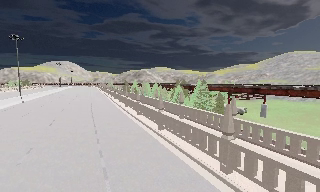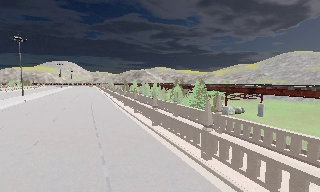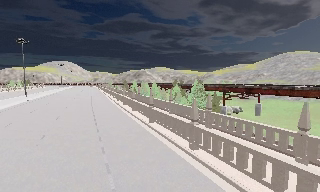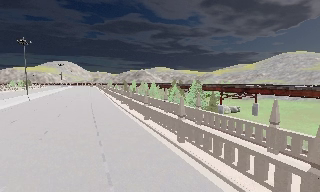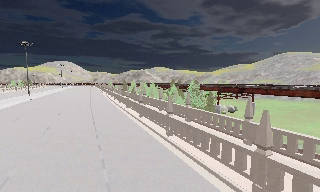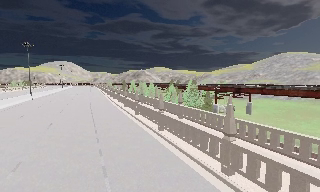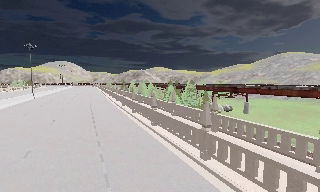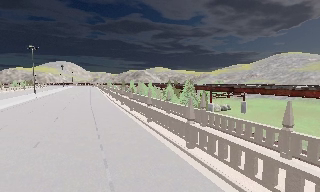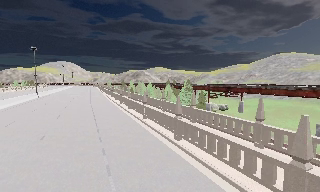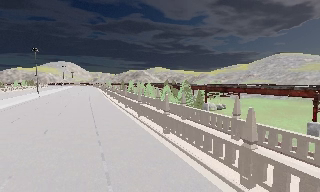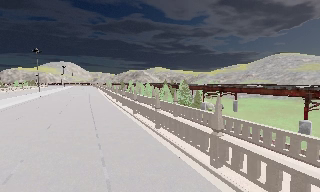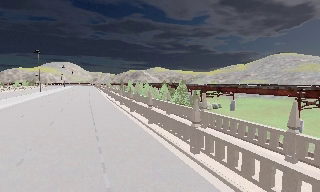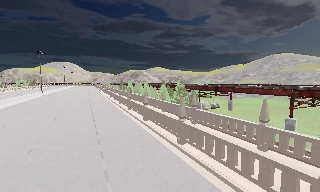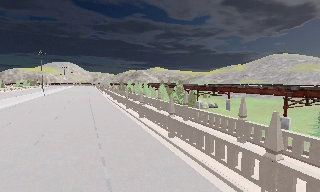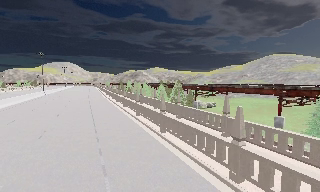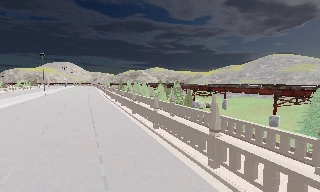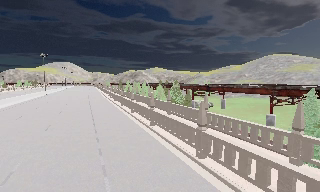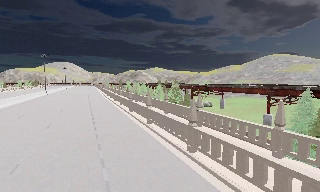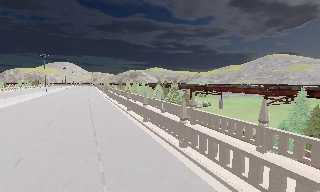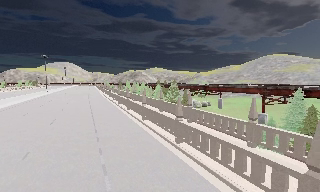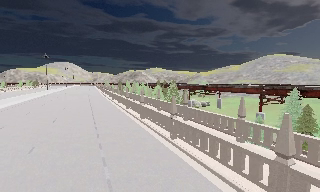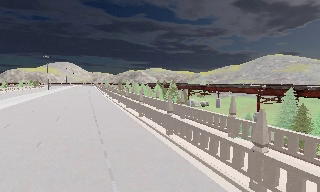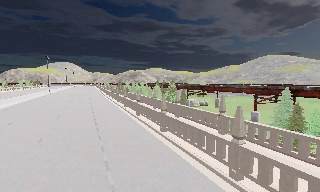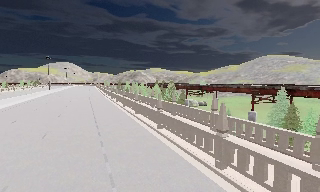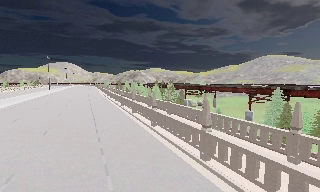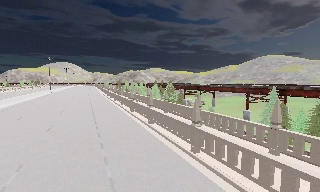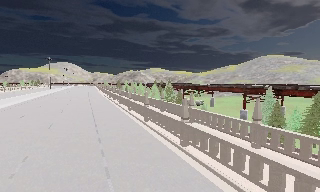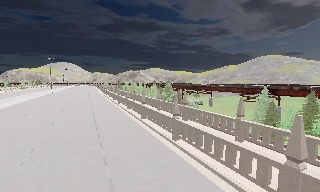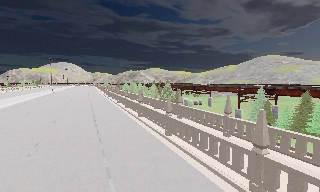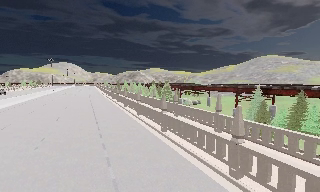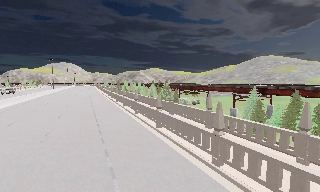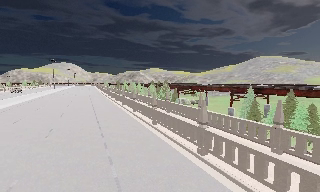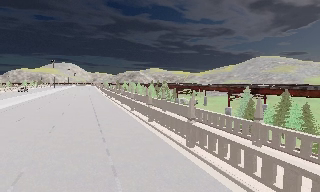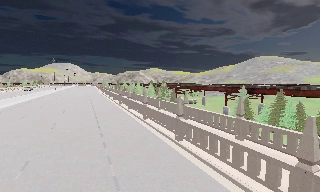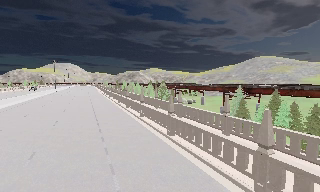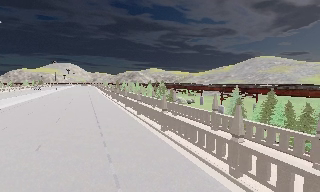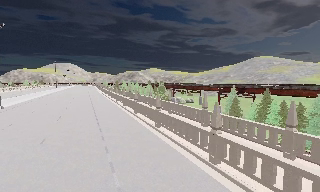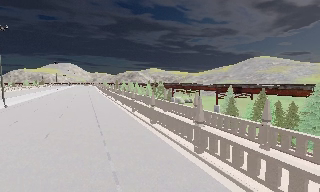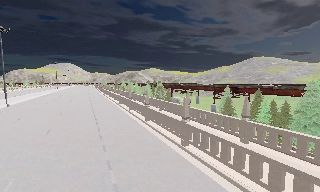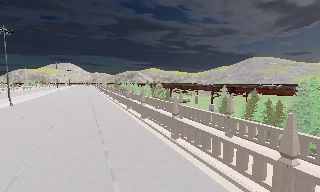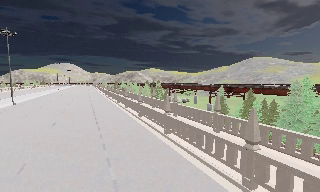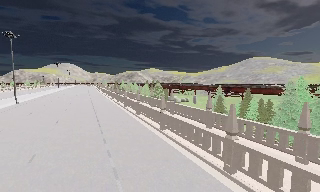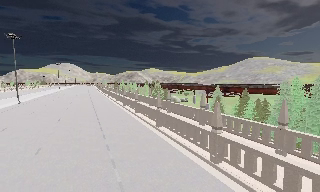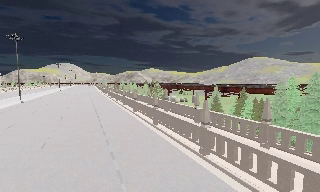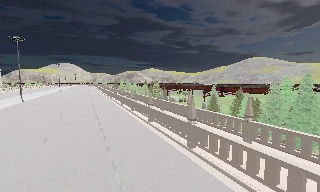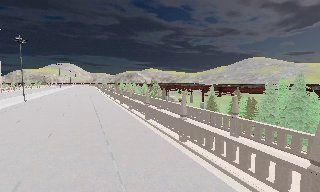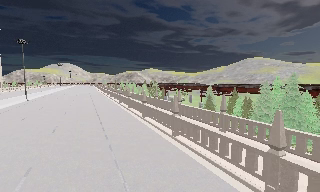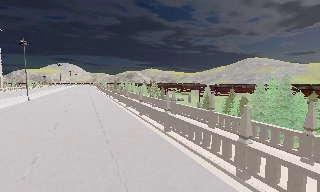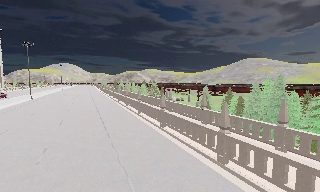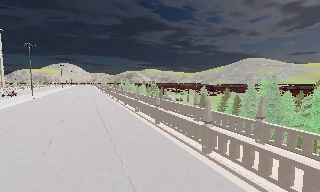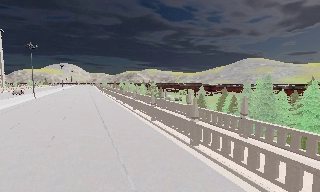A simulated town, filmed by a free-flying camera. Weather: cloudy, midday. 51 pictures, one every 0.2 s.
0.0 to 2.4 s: The camera travels backward and to its right, about 16 m, so what stands in front gets smaller.
2.4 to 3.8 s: The camera travels backward and to its right, about 6 m, so what stands in front gets smaller. It loses speed.
3.8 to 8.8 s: The camera travels backward and to its right, about 25 m, so what stands in front gets smaller.
8.8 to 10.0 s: The camera travels backward, about 6 m, so what stands in front gets smaller.
The film runs backward here.
